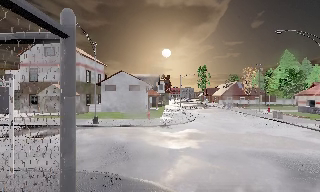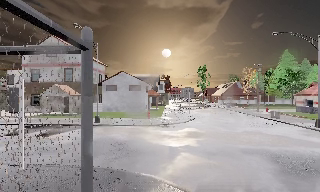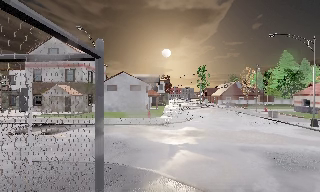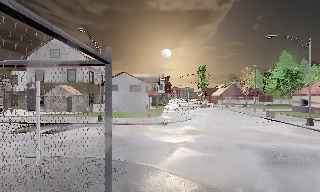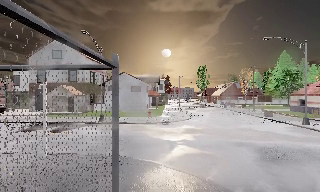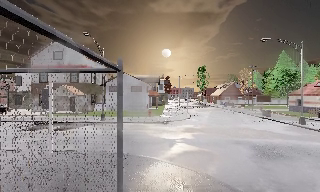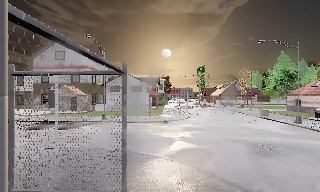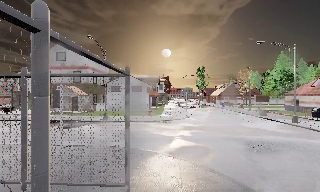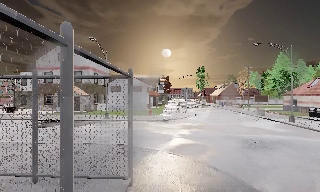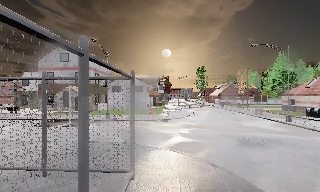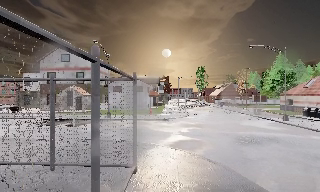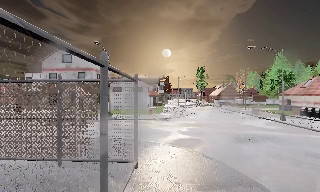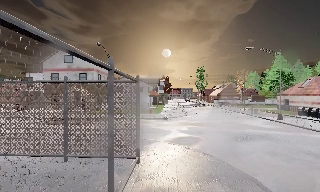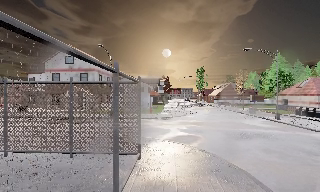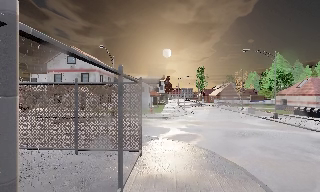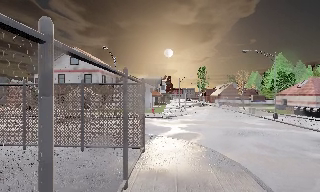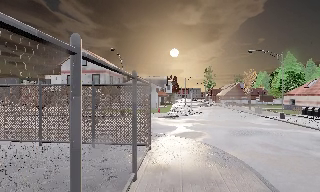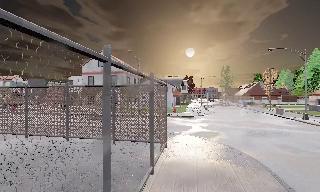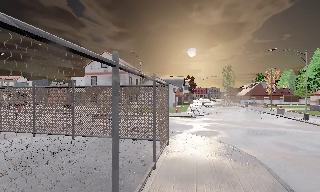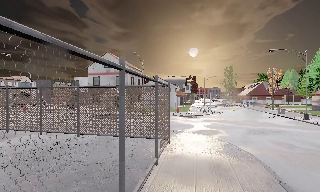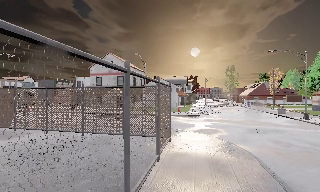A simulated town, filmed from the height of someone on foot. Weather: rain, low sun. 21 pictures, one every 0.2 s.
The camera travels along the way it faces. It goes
backward.
0.0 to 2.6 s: The camera travels backward, about 5 m, so what stands in front gets smaller.
2.6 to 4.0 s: The camera pans to its left, which is counterclockwise from overhead, by about 10 degrees. It travels backward, about 2.5 m, so what stands in front gets smaller.
The film runs backward here.
